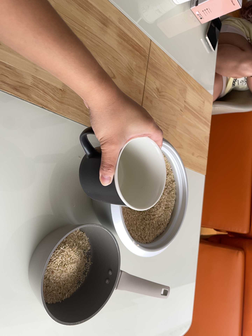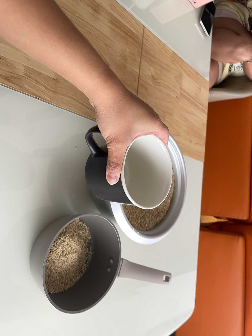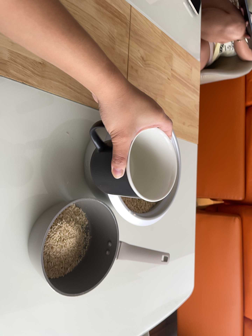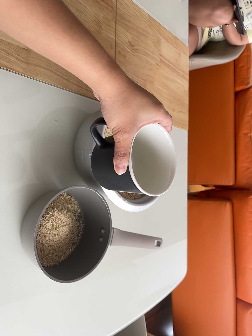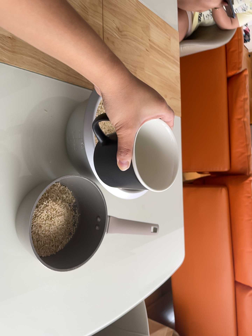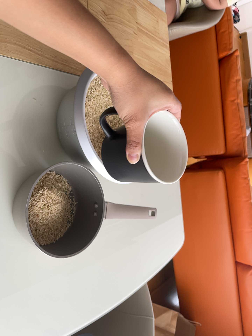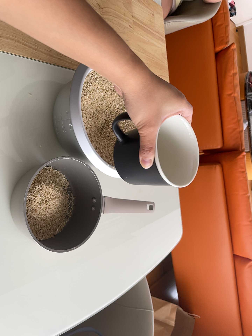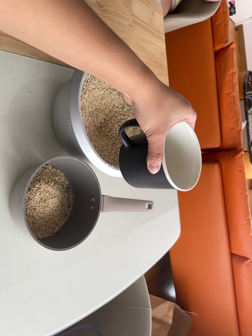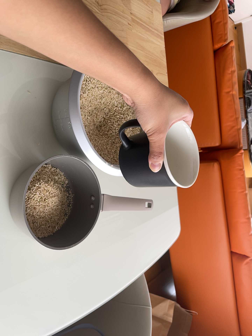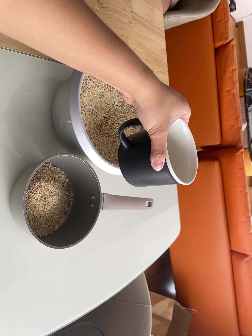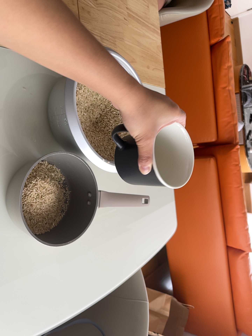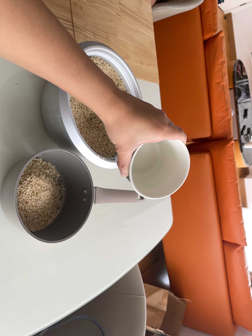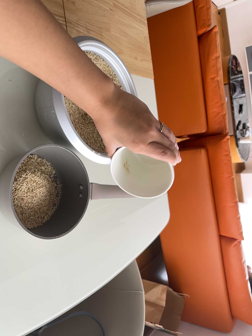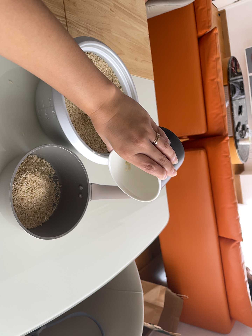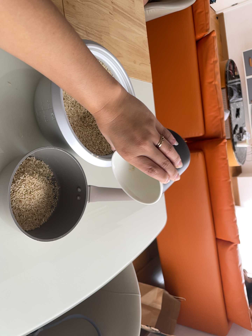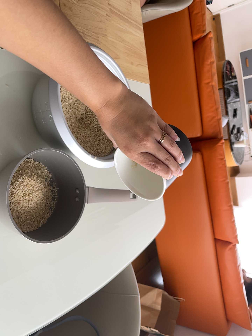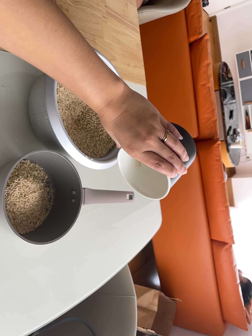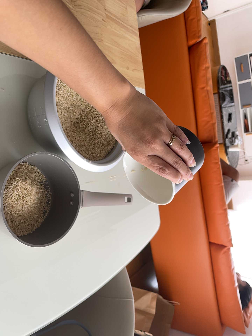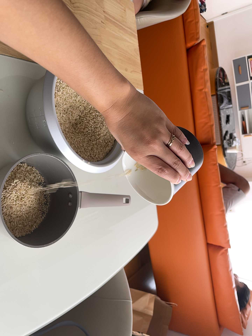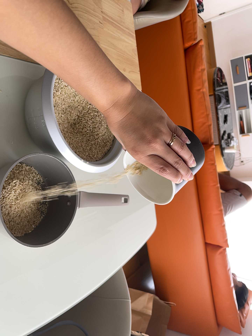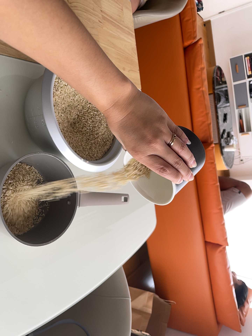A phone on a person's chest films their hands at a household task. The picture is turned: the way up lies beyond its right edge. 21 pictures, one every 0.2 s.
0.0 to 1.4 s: The camera's aim tips toward the bottom of its view by about 10 degrees, and the scene shifts upward. It rolls about its line of sight by about 15 degrees, and the scene rotates counterclockwise.
1.4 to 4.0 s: The camera shifts only a little, or ends up much as it began.
The film runs backward here.
